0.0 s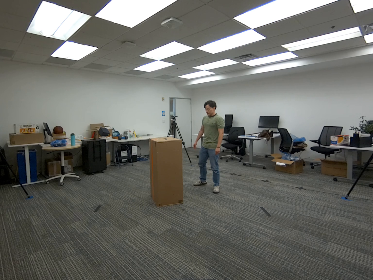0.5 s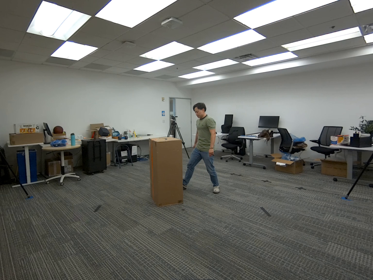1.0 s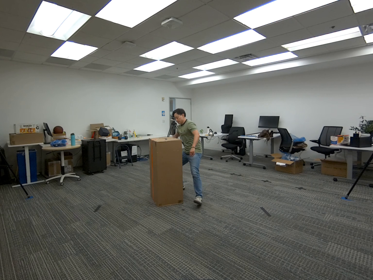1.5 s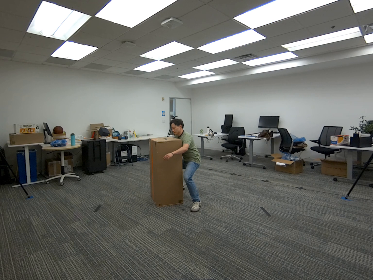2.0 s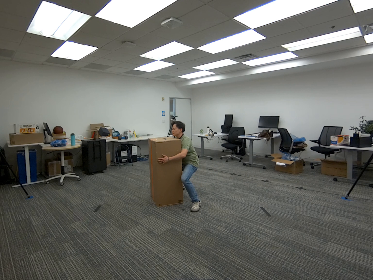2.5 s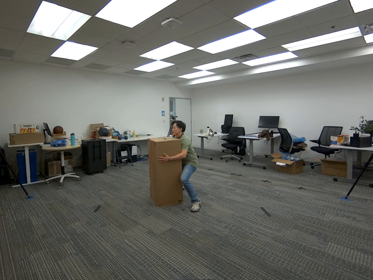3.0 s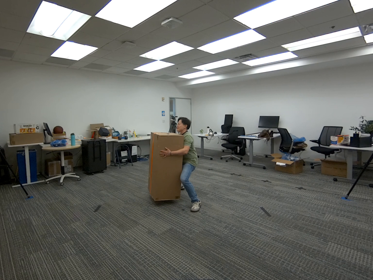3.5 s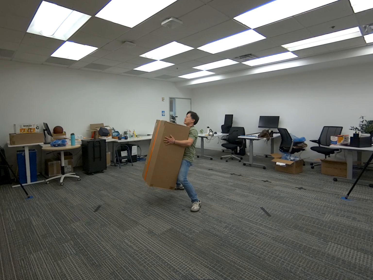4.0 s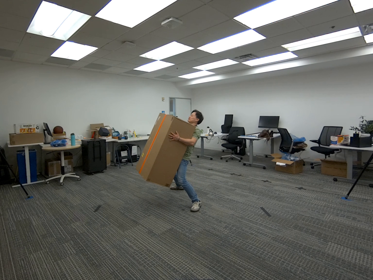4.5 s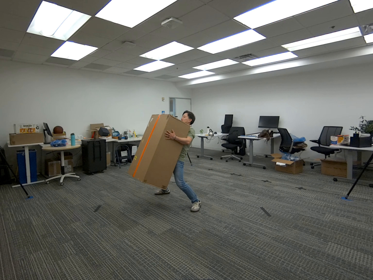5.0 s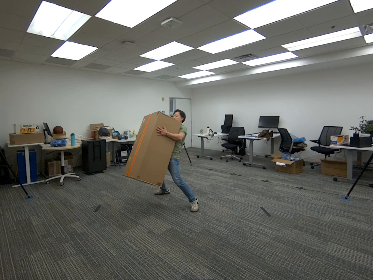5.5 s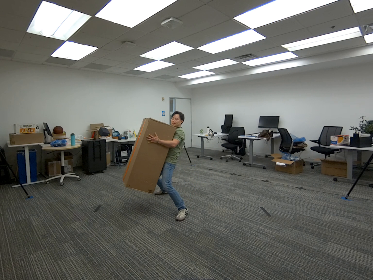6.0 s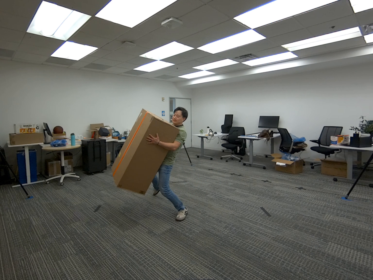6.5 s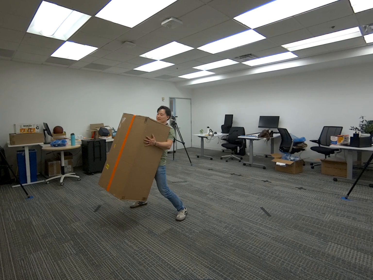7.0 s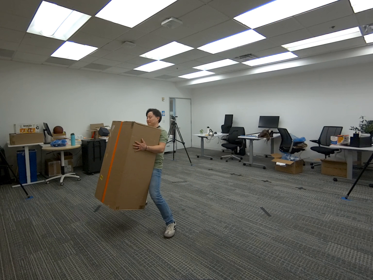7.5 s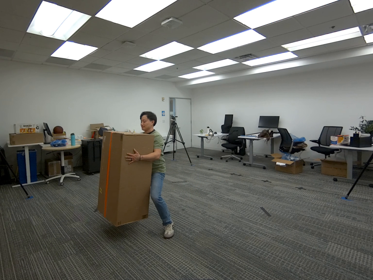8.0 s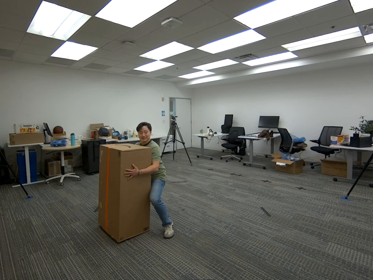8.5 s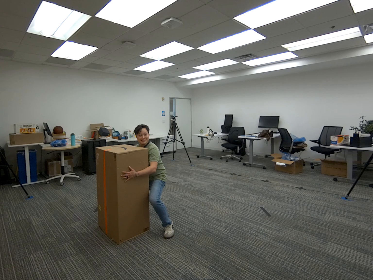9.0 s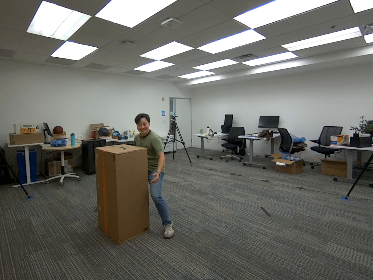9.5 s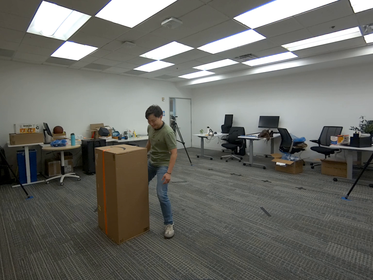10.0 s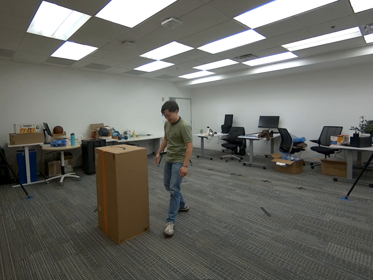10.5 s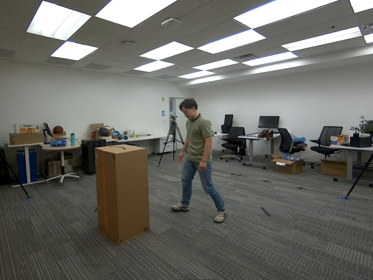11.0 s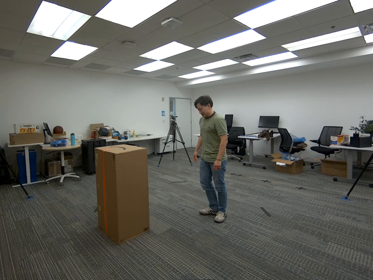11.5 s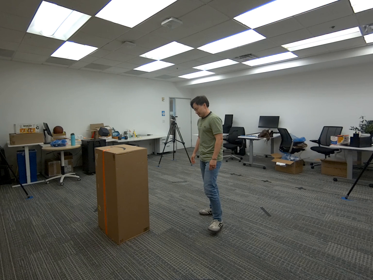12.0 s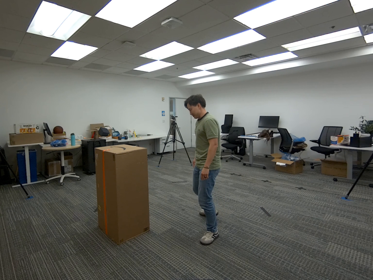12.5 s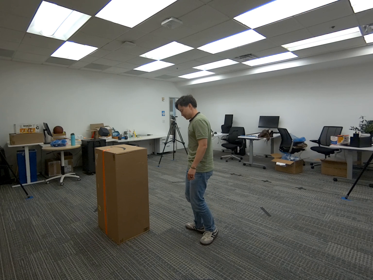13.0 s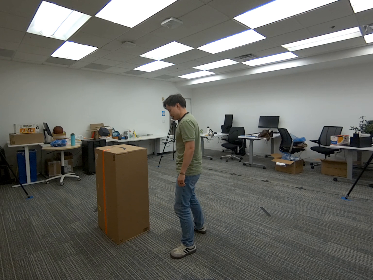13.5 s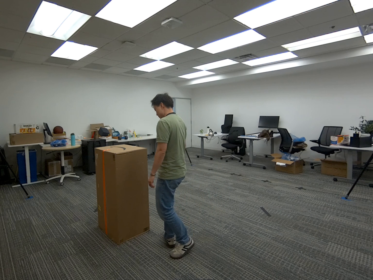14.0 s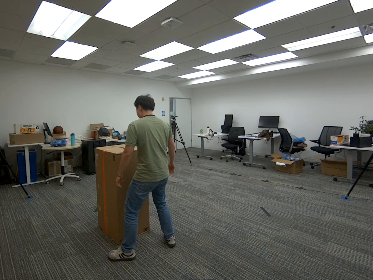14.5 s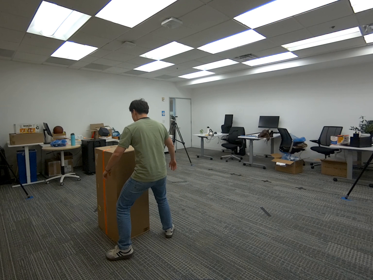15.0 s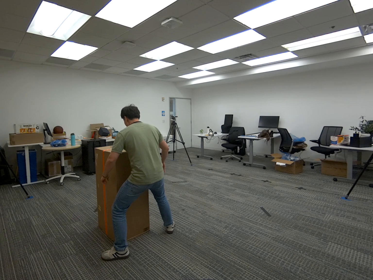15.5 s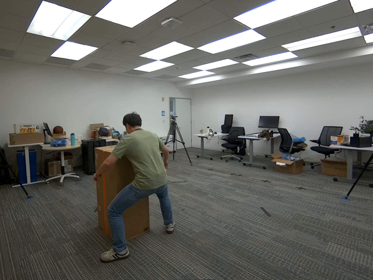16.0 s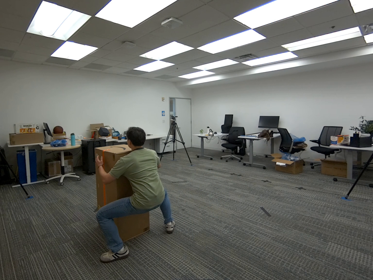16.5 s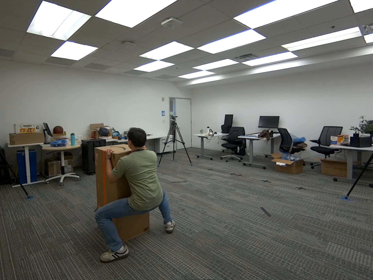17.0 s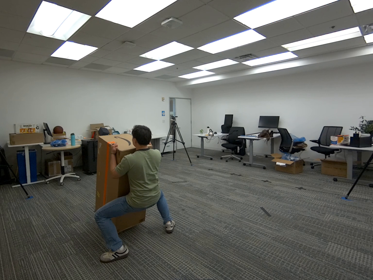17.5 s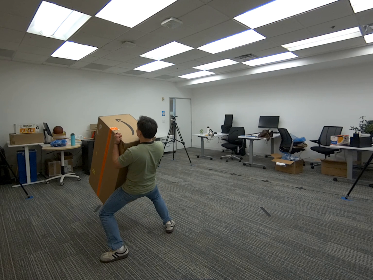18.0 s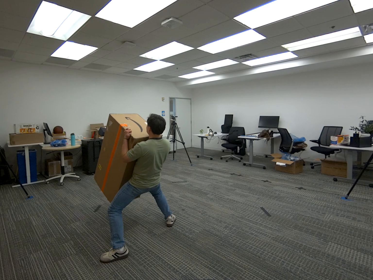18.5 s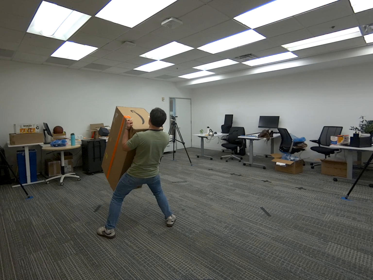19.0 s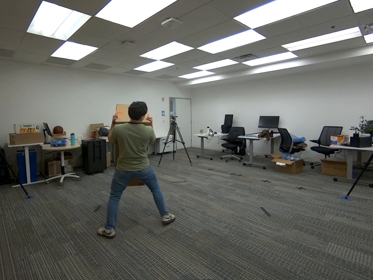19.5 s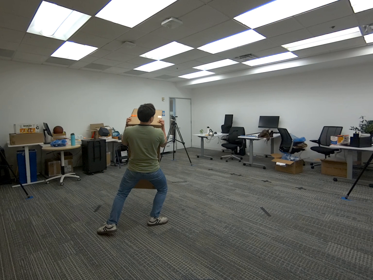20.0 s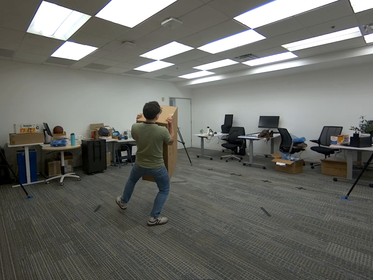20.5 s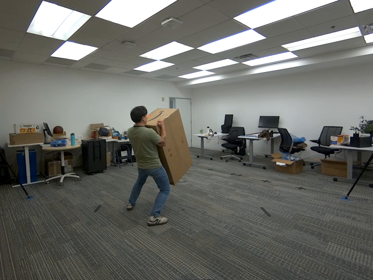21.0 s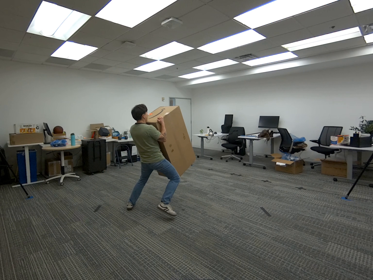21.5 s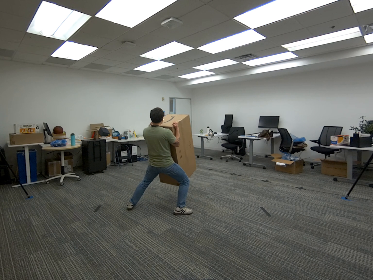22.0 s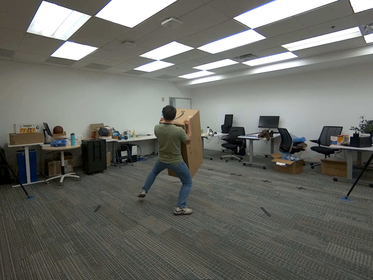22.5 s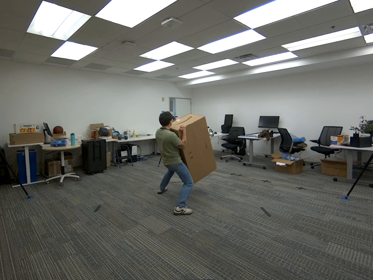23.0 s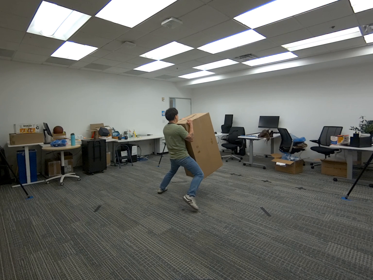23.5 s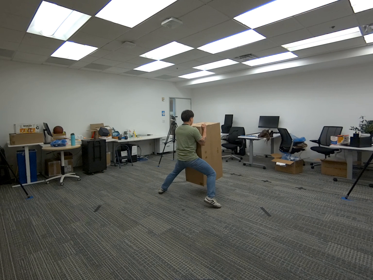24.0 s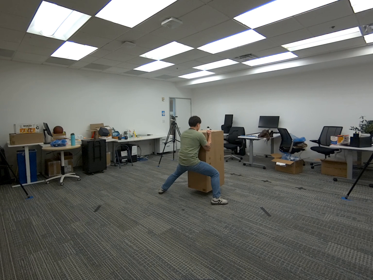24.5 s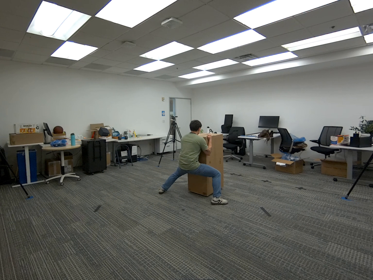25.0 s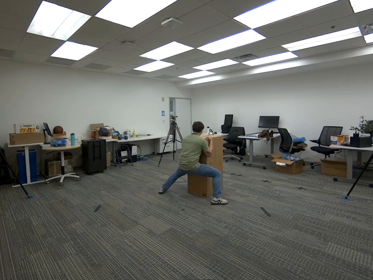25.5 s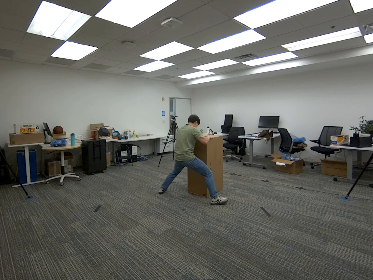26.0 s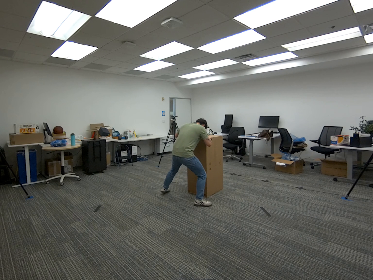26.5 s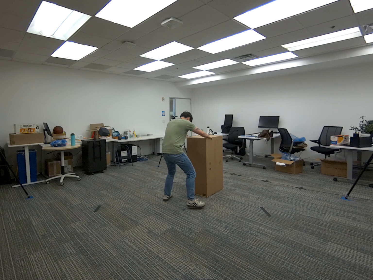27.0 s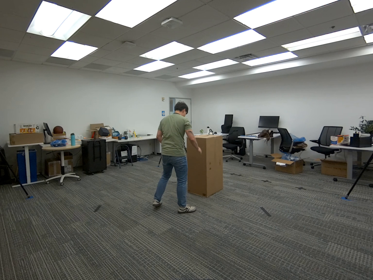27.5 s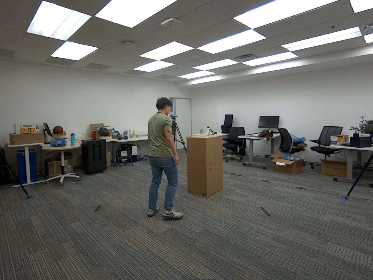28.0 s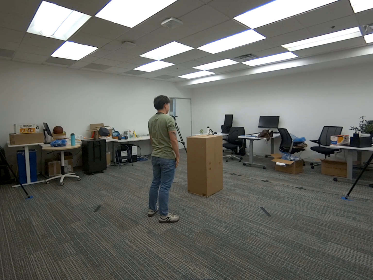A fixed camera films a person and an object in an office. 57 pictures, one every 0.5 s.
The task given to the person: Walk to the giant cardboard box positioned vertially on the ground, pick it up with both hands, hold it and walk to the other side and place it on the ground. Then grab and lift the box again, hold it and walk to the other side and place it back on the ground.
